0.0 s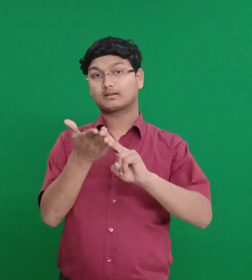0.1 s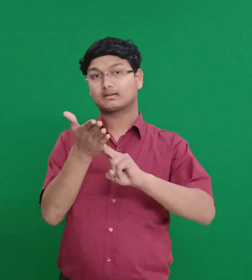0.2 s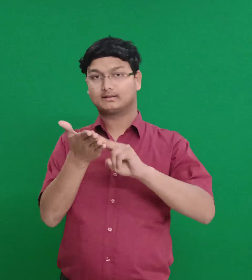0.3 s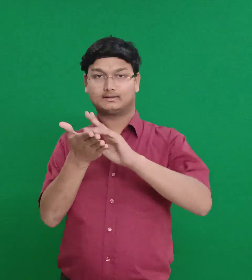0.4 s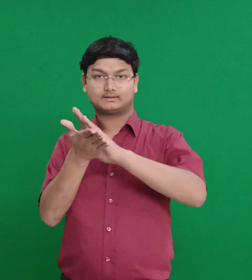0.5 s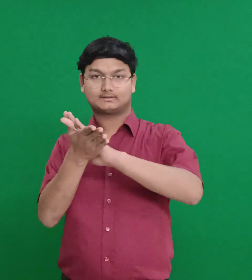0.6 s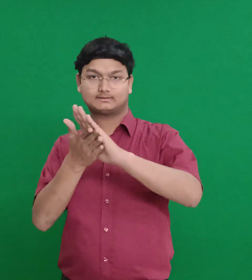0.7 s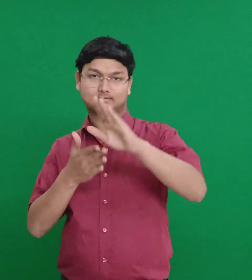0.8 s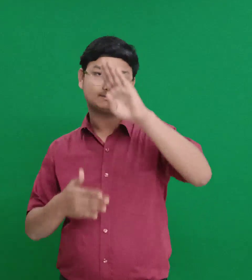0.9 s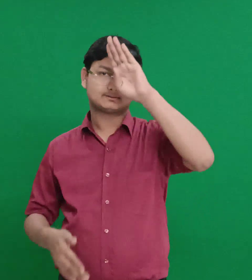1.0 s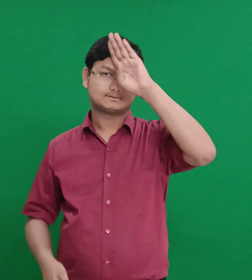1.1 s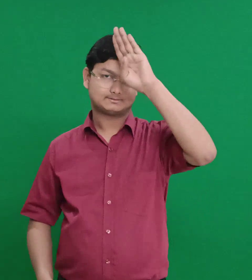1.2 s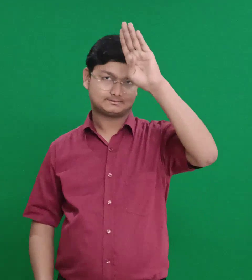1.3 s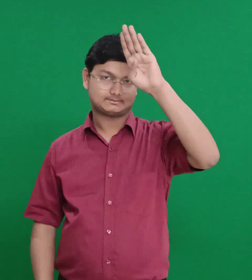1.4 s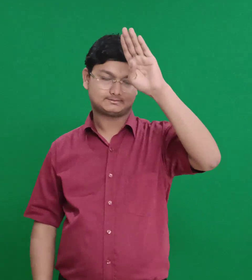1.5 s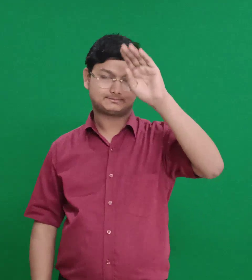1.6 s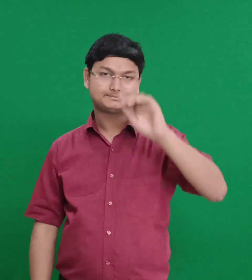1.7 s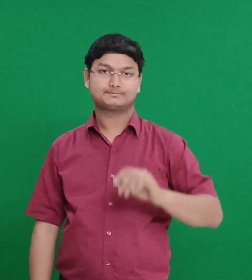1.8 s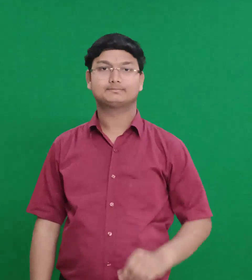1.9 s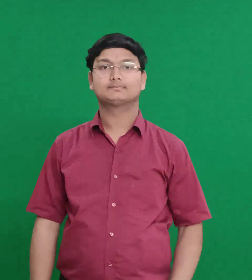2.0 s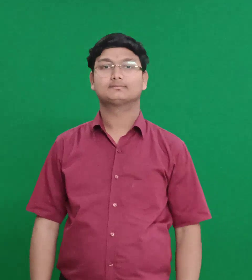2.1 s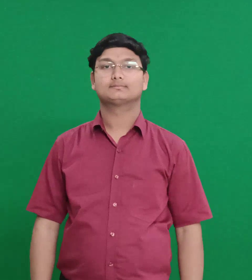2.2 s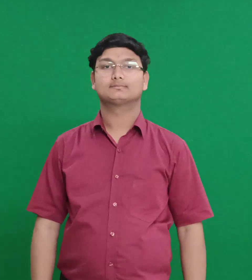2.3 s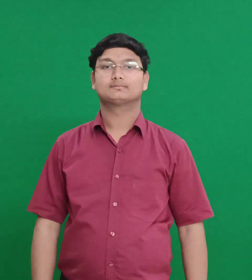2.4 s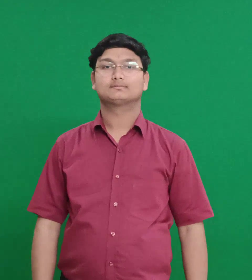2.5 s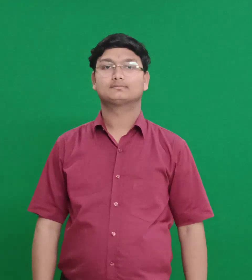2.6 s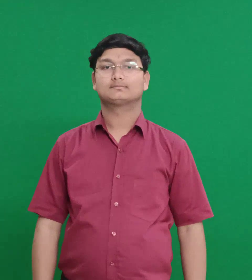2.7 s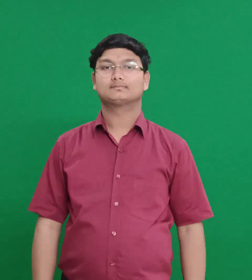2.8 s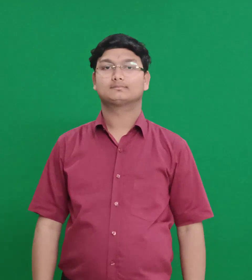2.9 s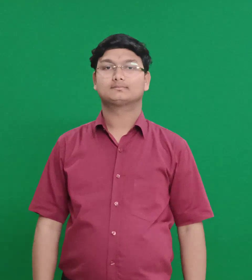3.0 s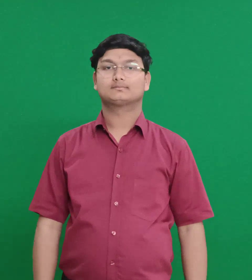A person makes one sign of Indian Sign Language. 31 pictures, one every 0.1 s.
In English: nahash king (ammonite)
